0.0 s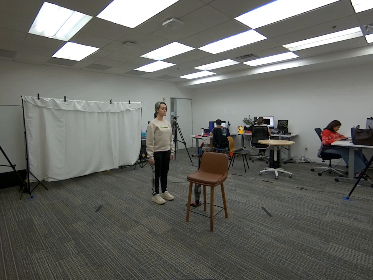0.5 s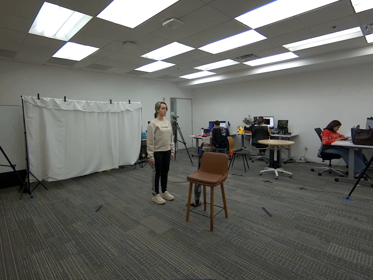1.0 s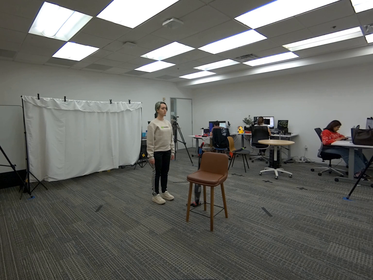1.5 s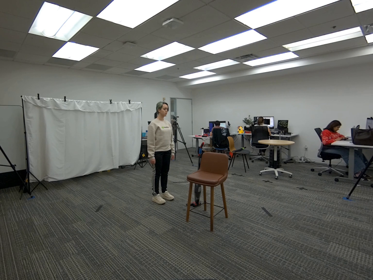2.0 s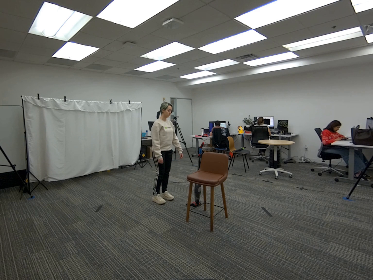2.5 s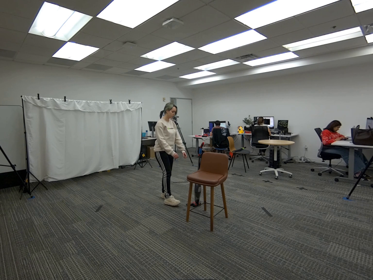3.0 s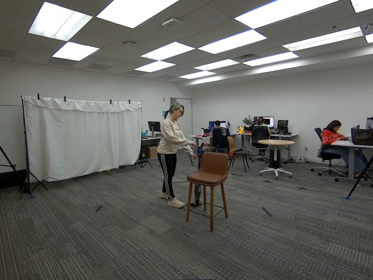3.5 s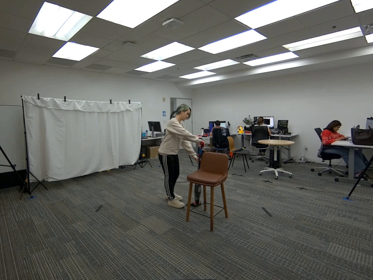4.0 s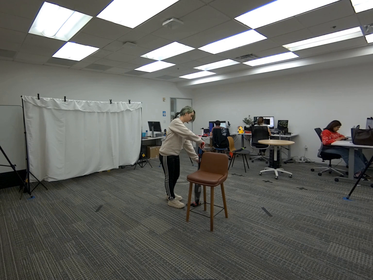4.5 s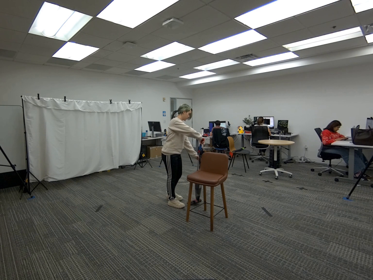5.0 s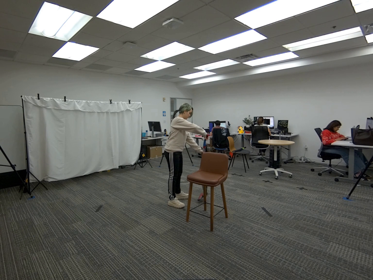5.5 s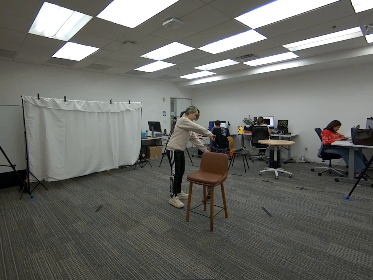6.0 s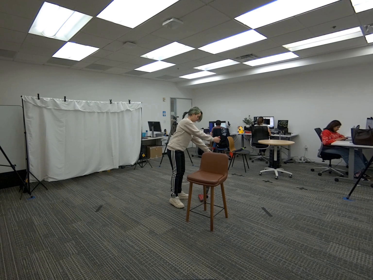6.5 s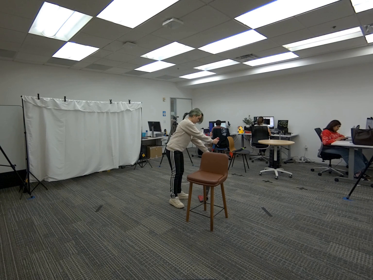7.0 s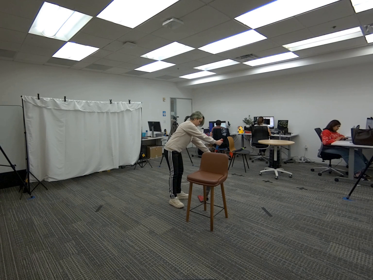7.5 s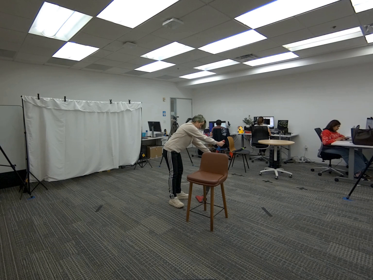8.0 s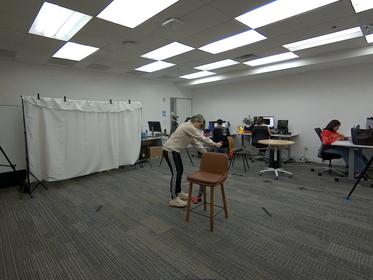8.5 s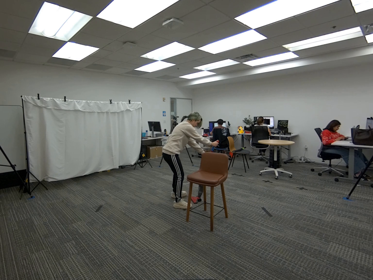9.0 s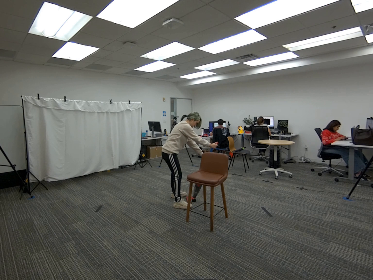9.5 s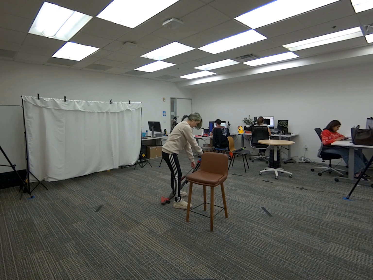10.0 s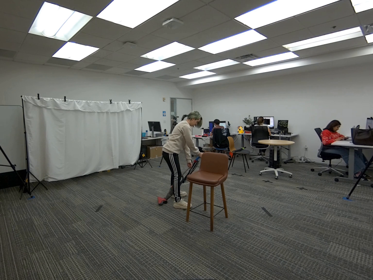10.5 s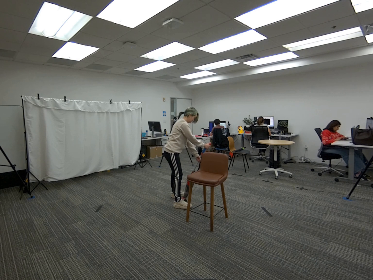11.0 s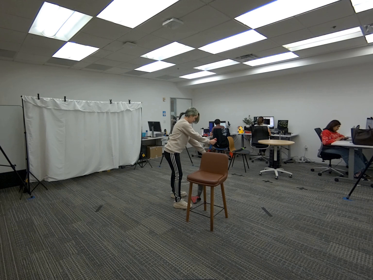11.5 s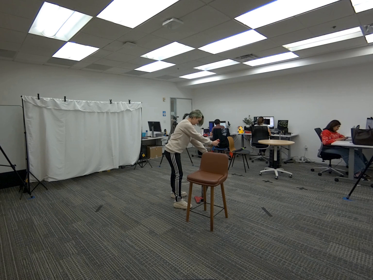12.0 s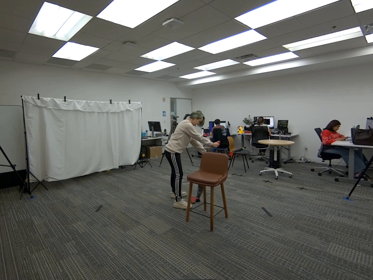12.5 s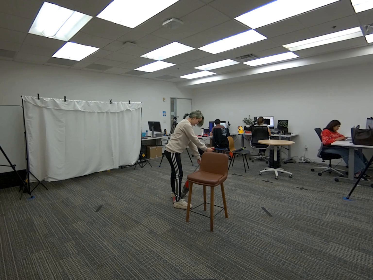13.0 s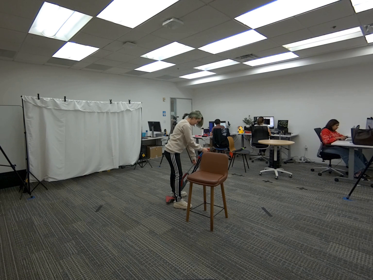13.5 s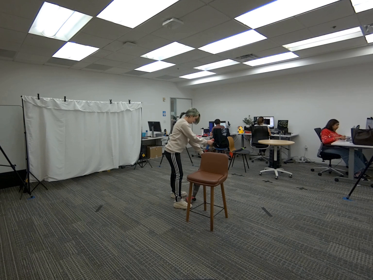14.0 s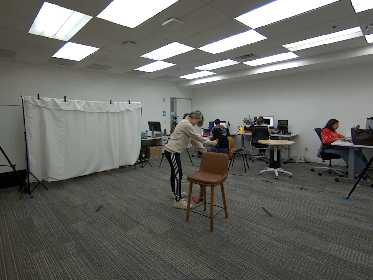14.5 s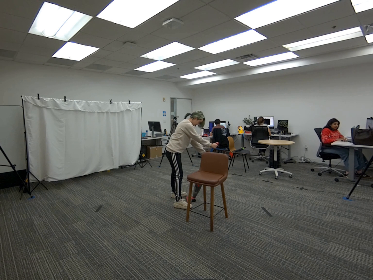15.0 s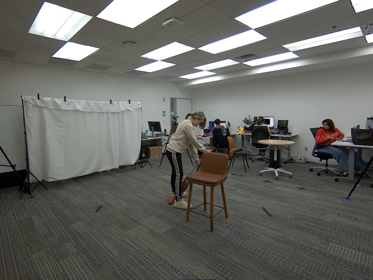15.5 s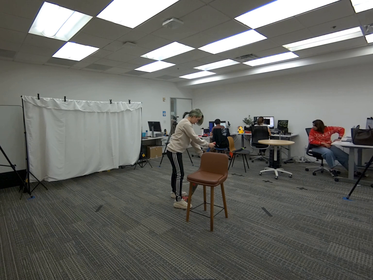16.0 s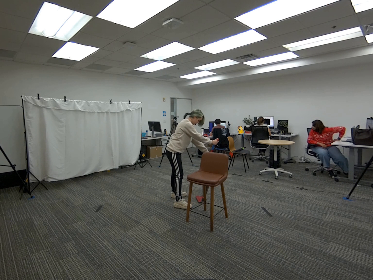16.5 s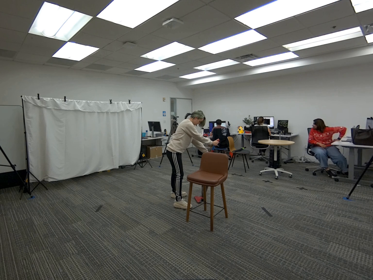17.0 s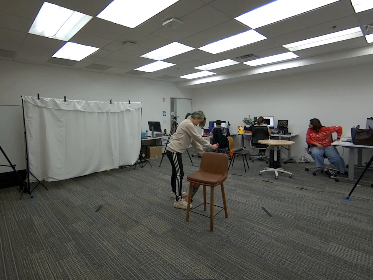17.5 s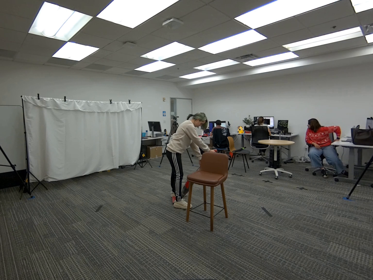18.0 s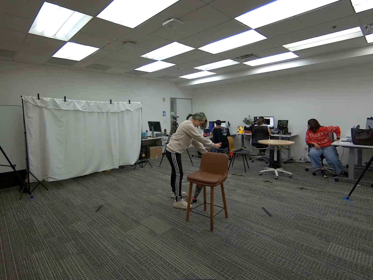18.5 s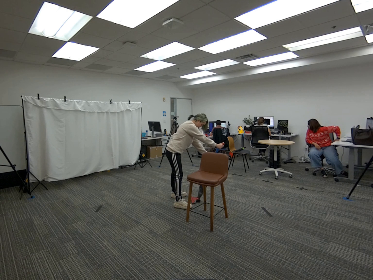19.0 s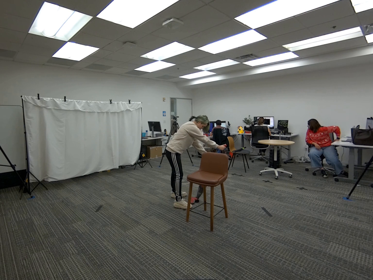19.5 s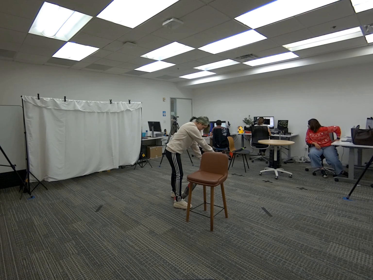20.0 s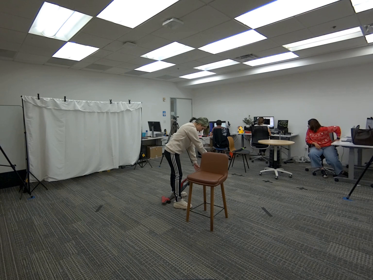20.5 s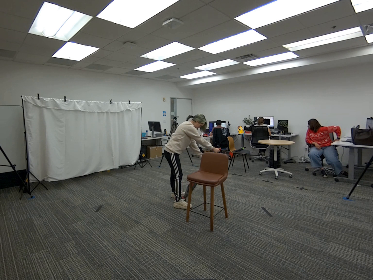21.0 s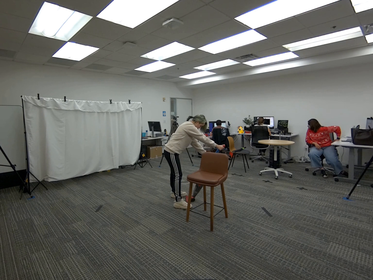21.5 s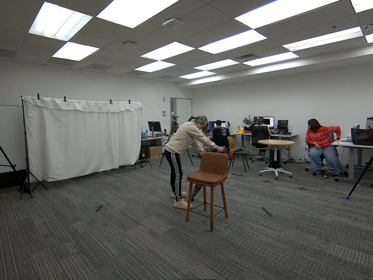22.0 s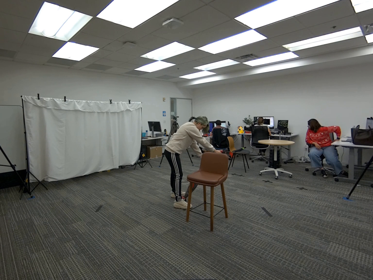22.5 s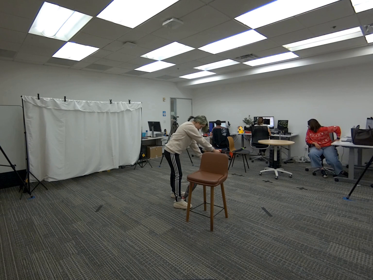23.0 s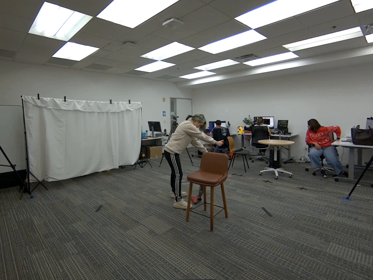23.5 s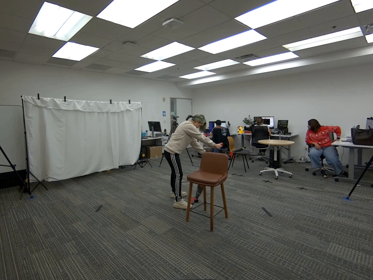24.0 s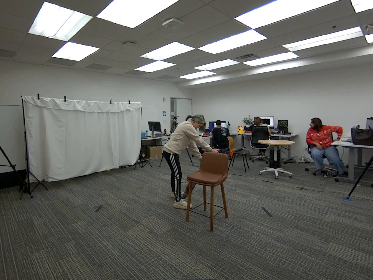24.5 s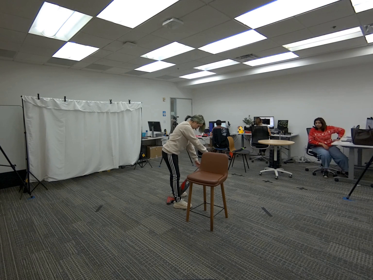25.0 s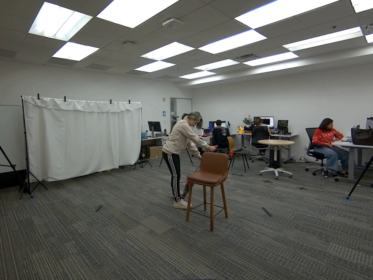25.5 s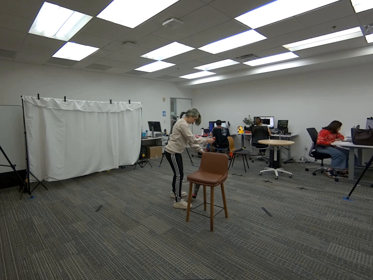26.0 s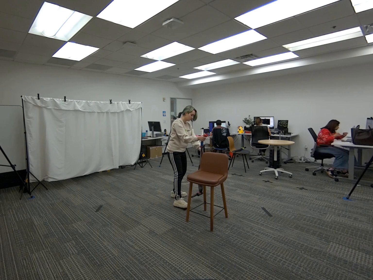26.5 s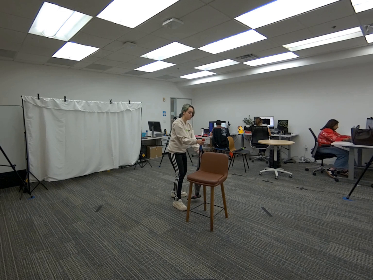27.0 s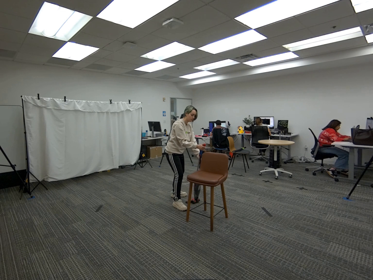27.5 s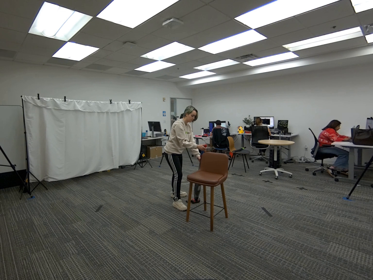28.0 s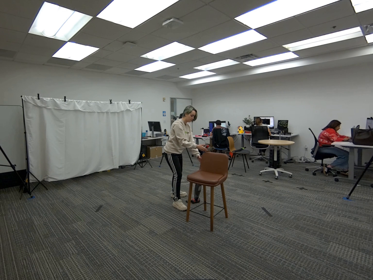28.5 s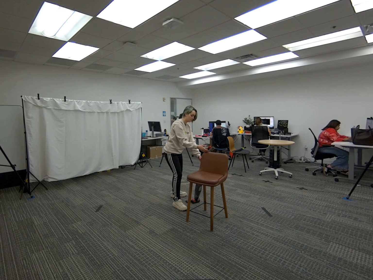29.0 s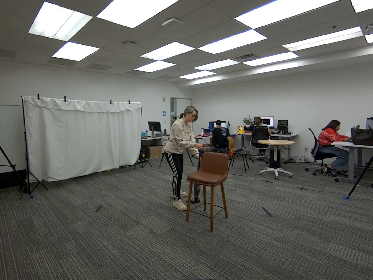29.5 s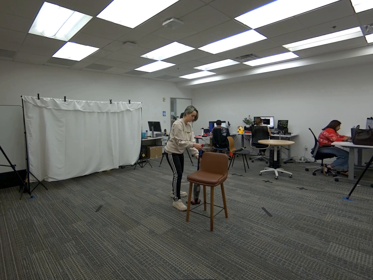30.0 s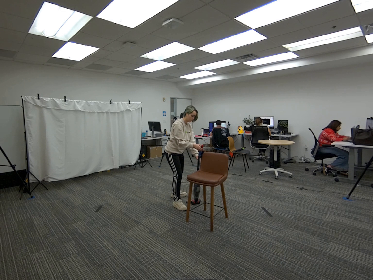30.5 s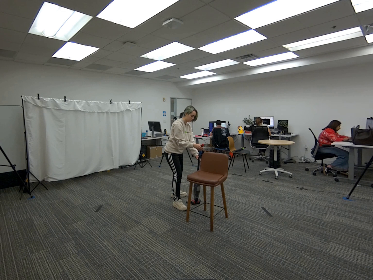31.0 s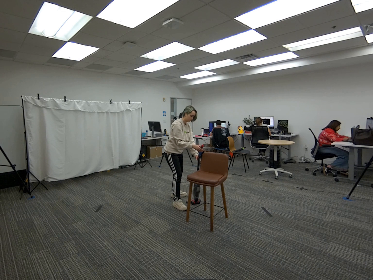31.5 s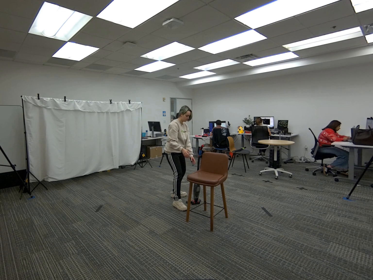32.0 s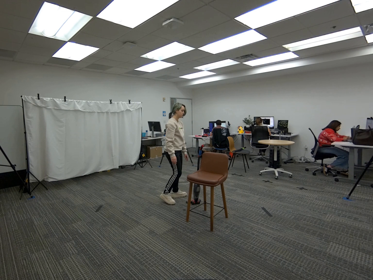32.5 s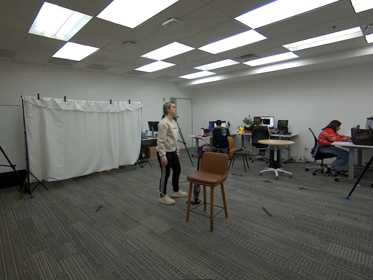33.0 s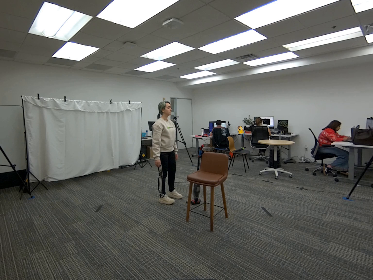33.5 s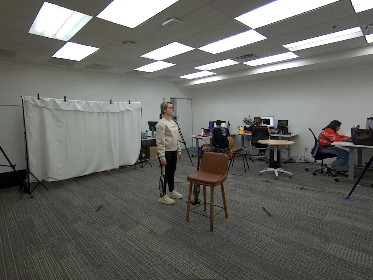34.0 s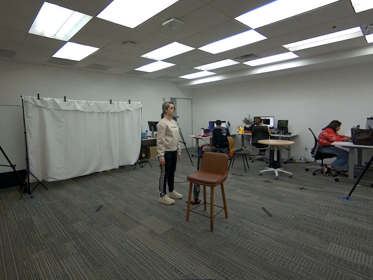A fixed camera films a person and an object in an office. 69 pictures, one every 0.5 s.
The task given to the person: Walk over to the vacuum leaning on the tall bar stool and using both hands to pick up the vacuum proceed to hold the vacuum infront of you and perform vacuum motions towards you. Place vacuum leaning on the tall bar stool when complete.
